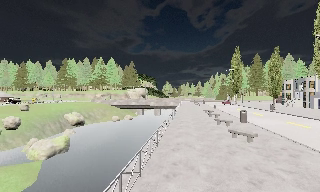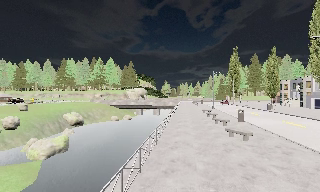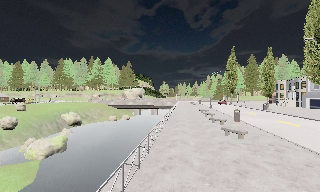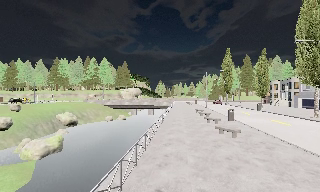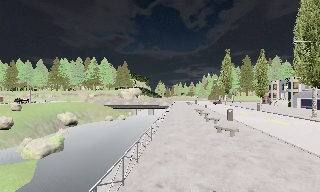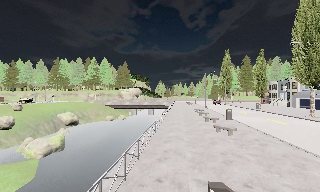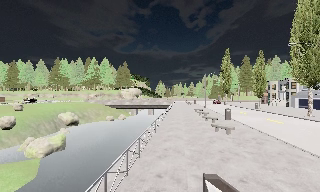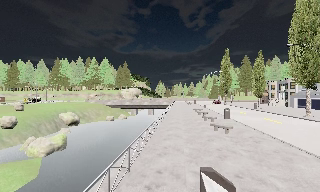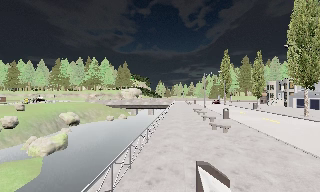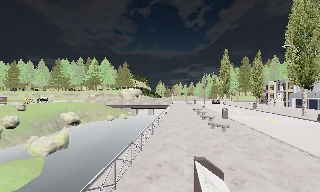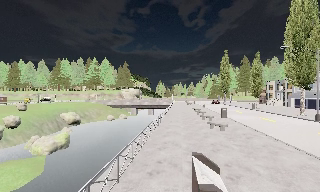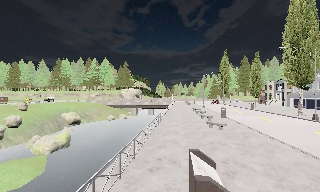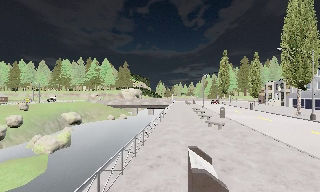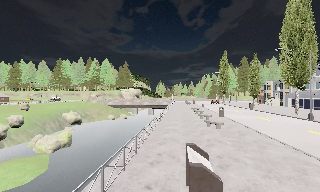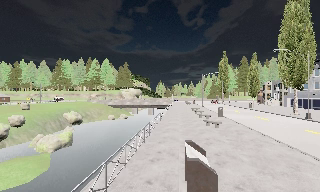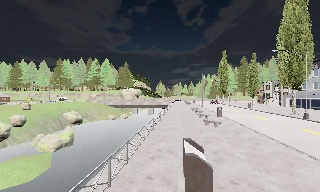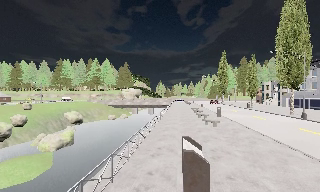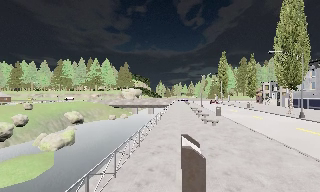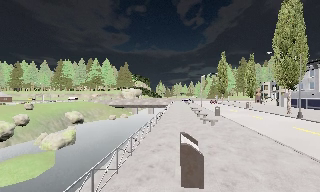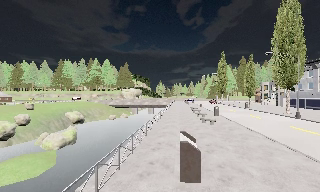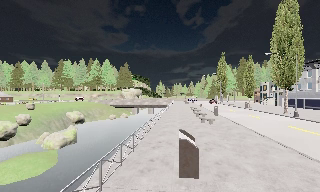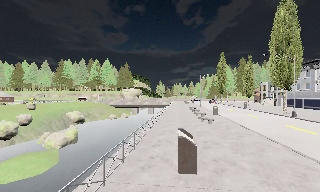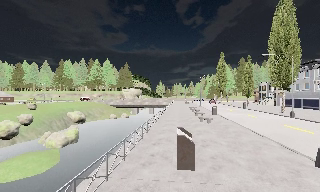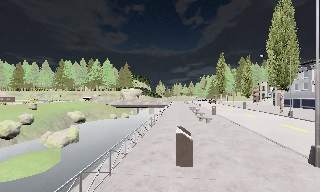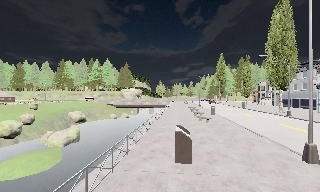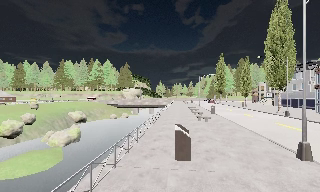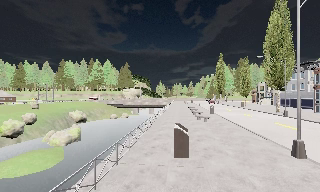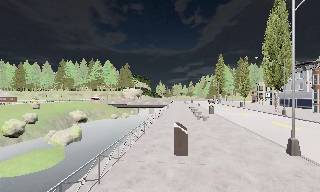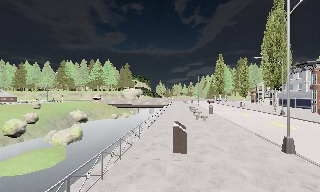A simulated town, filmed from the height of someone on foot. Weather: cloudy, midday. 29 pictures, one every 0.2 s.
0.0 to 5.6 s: The camera travels backward, about 7 m, so what stands in front gets smaller.
The film runs backward here.
